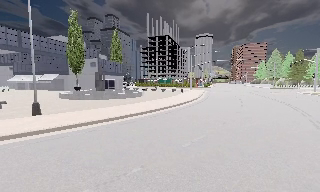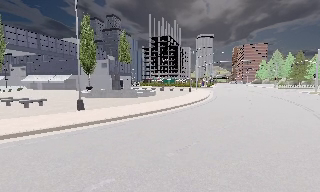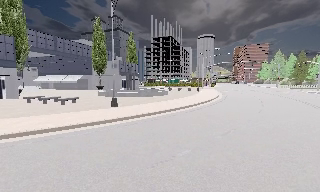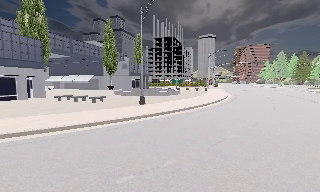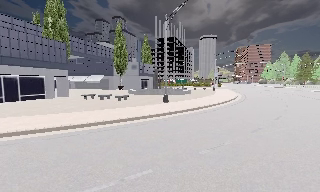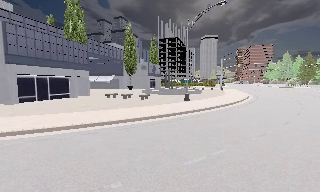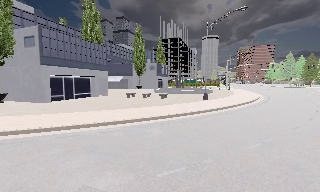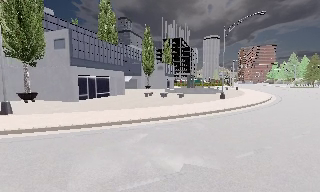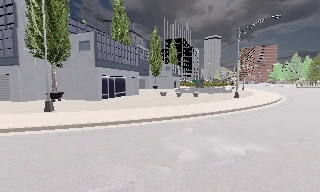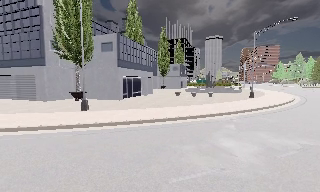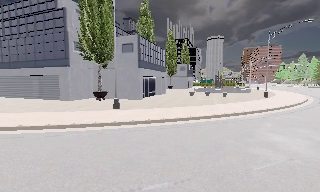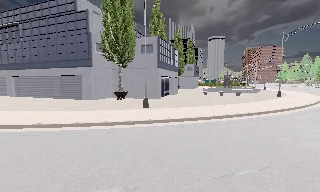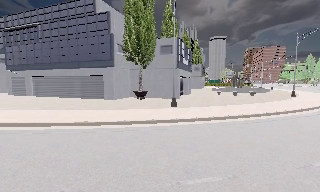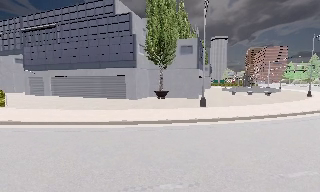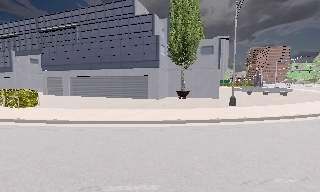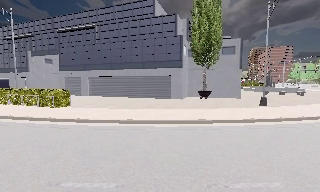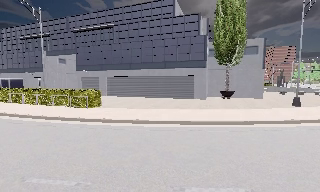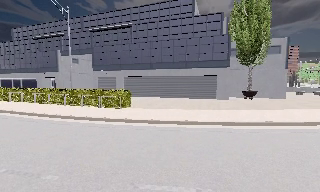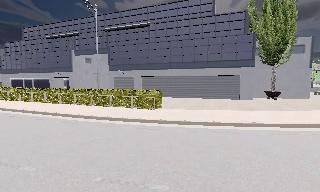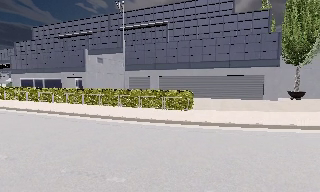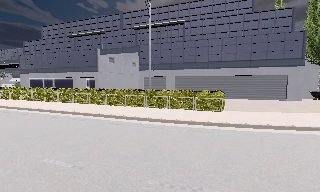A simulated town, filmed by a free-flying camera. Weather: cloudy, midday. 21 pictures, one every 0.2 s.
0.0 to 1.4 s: The camera travels to its left and backward, about 16 m, so close, fixed things drift to the right.
1.4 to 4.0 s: The camera travels to its left, about 25 m, so close, fixed things drift to the right.
The film runs backward here.
